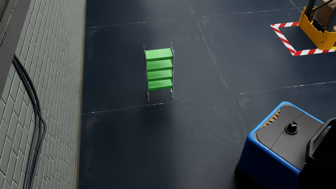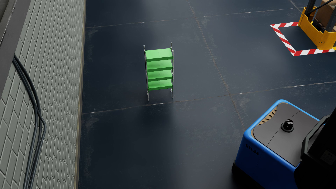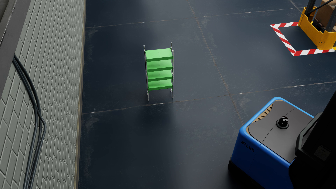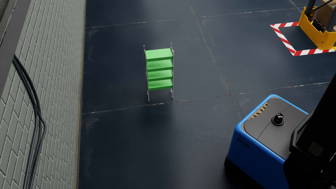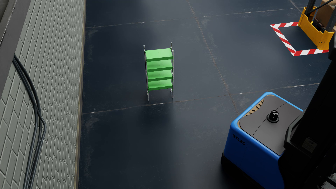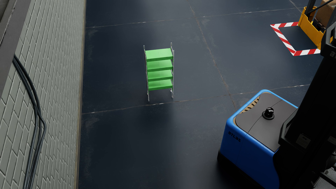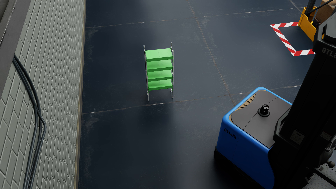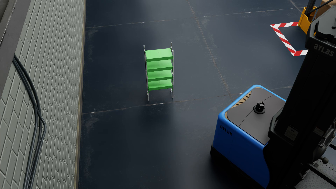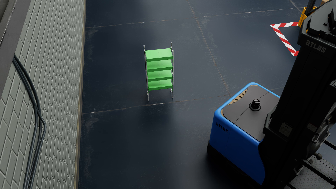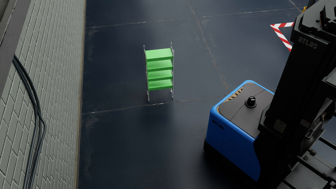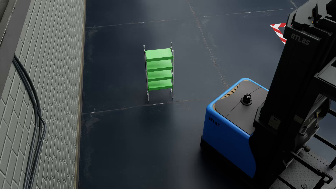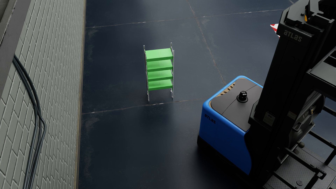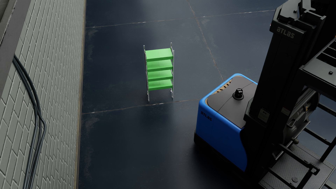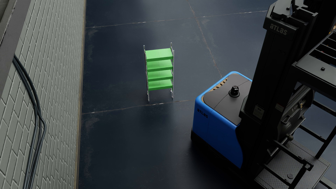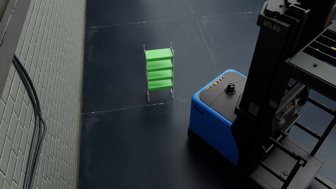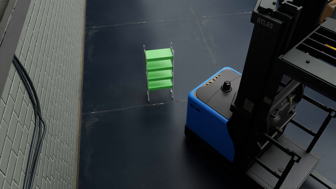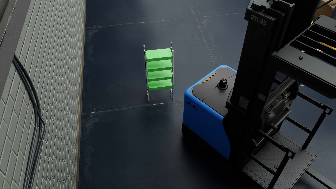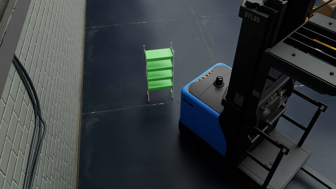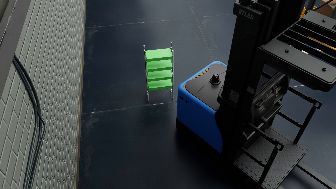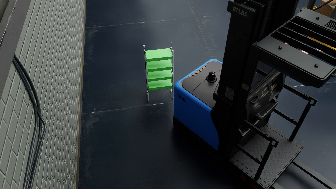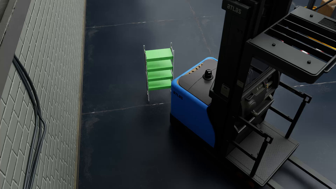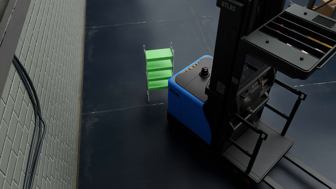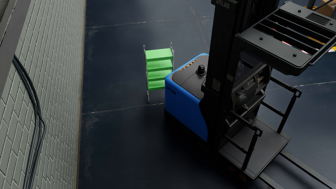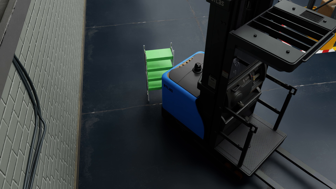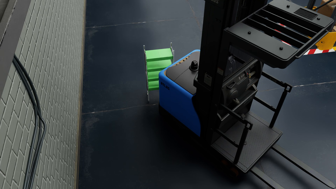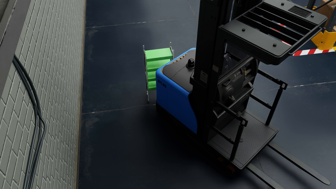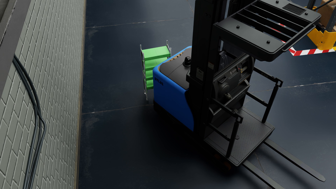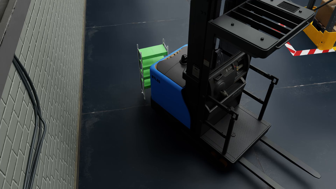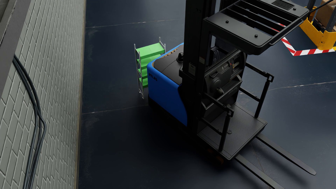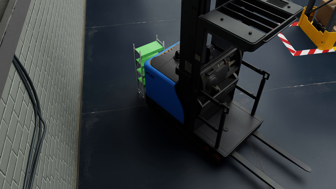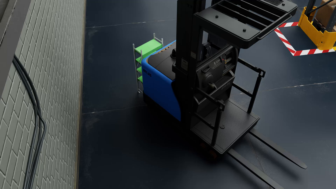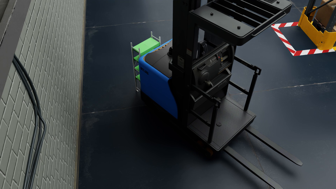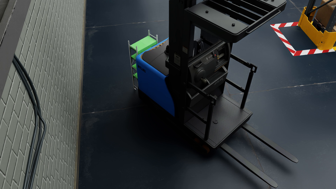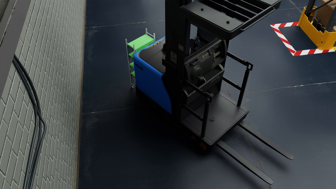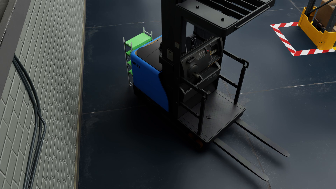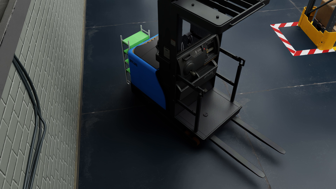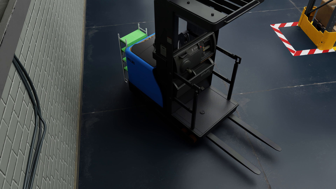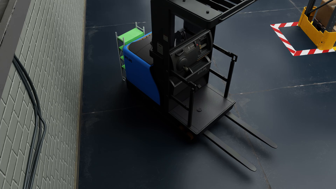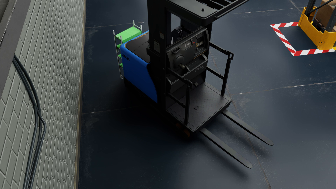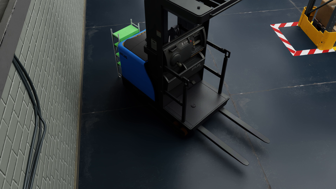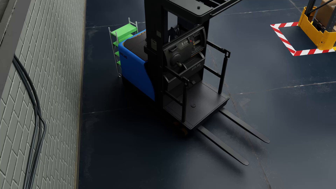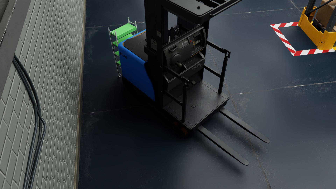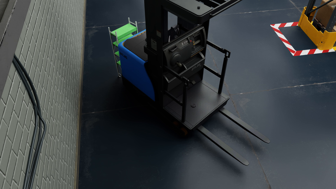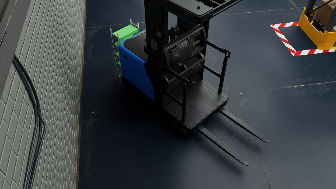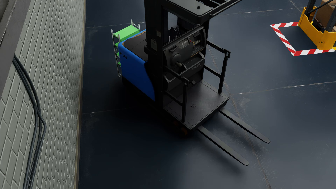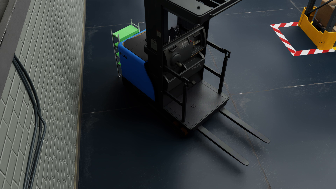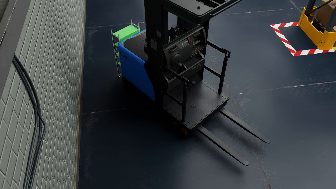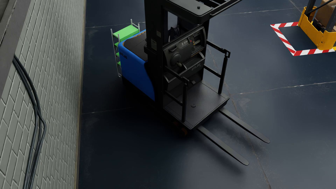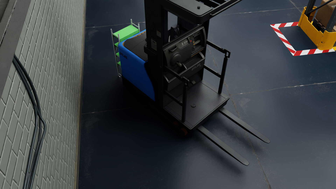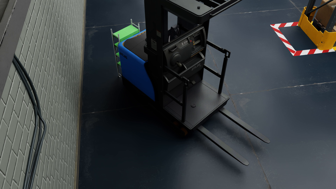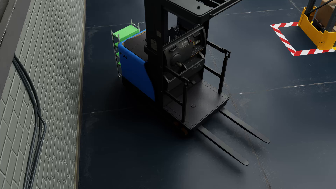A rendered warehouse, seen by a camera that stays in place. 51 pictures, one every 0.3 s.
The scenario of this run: A forklift runs into an object in its way.
